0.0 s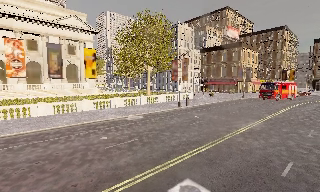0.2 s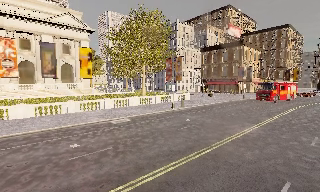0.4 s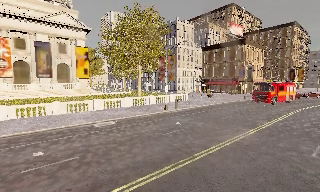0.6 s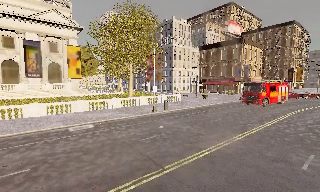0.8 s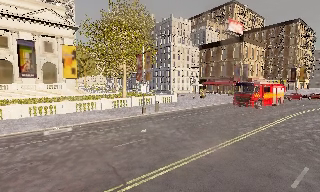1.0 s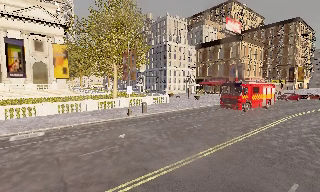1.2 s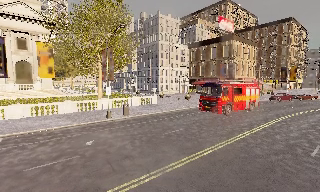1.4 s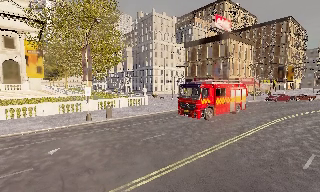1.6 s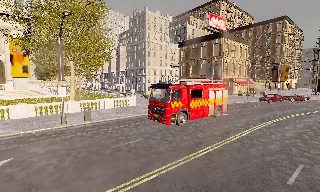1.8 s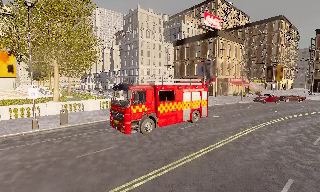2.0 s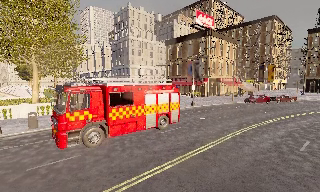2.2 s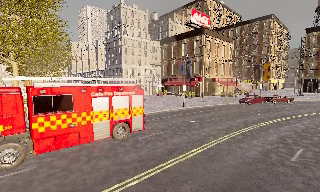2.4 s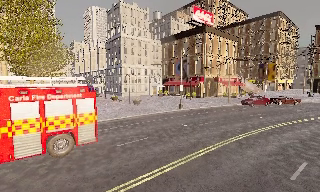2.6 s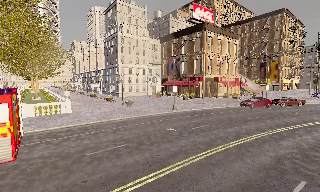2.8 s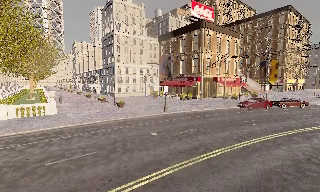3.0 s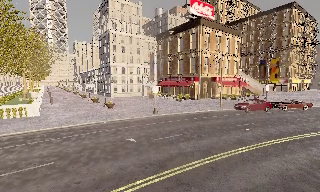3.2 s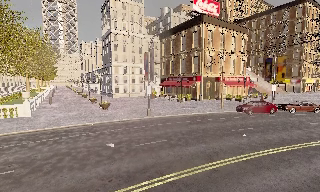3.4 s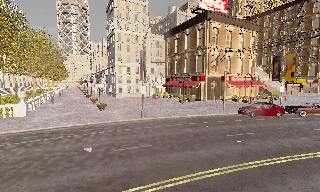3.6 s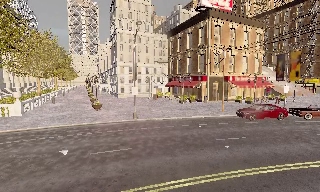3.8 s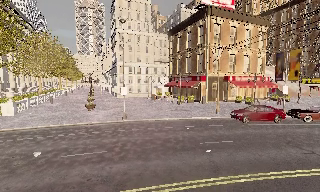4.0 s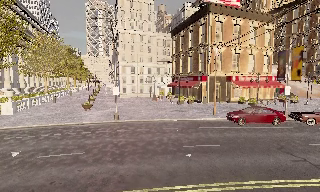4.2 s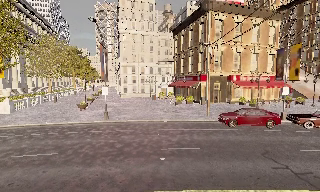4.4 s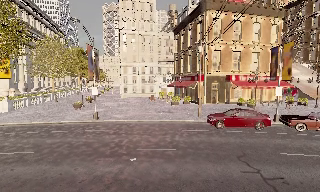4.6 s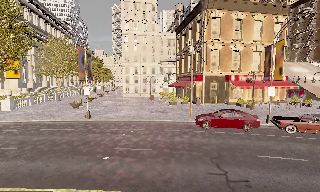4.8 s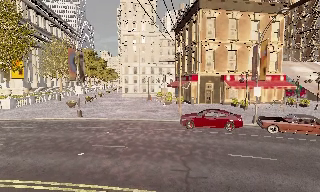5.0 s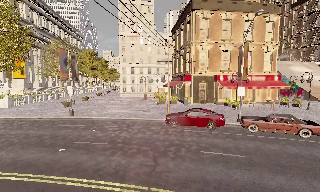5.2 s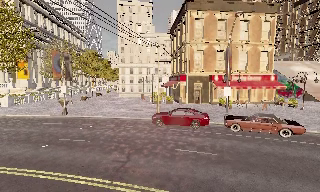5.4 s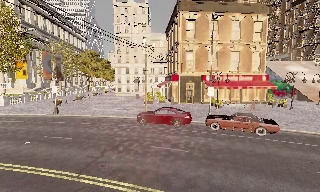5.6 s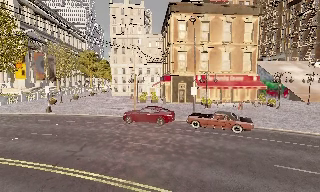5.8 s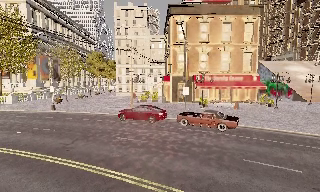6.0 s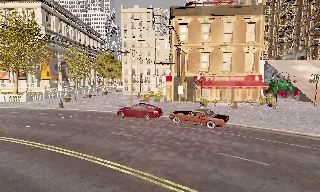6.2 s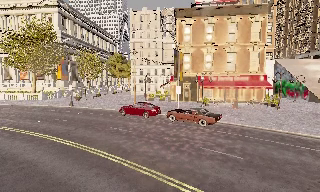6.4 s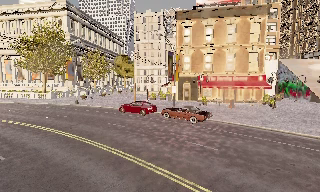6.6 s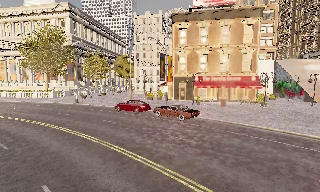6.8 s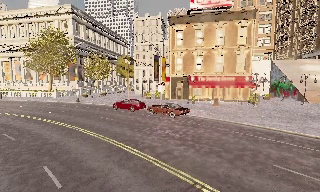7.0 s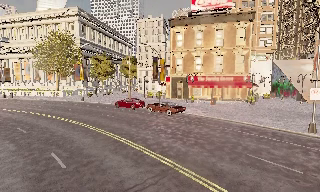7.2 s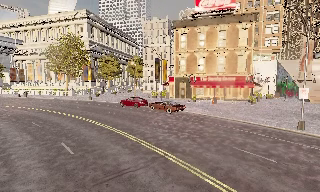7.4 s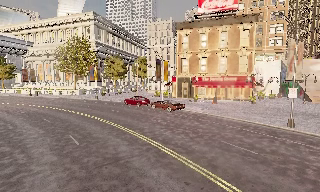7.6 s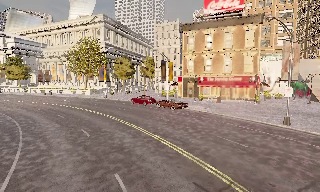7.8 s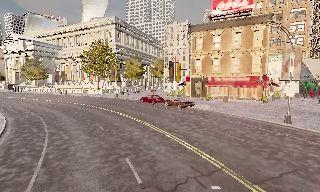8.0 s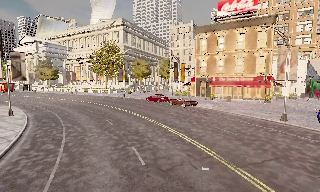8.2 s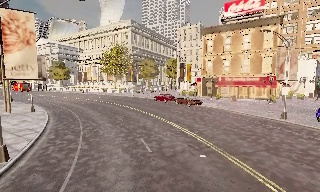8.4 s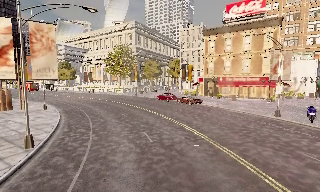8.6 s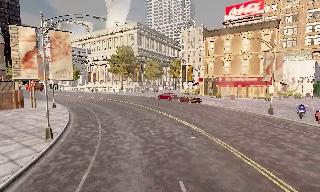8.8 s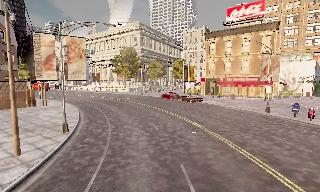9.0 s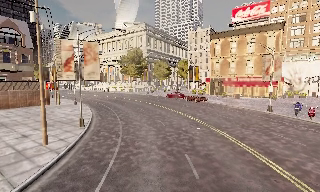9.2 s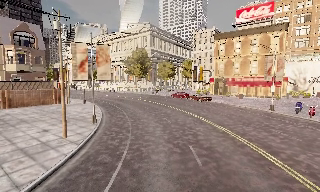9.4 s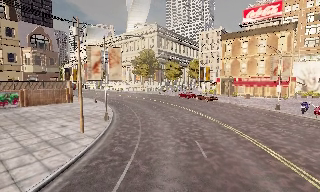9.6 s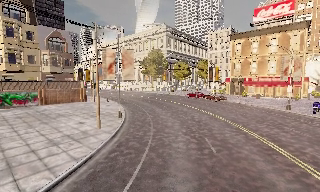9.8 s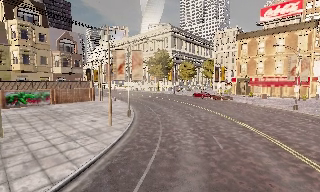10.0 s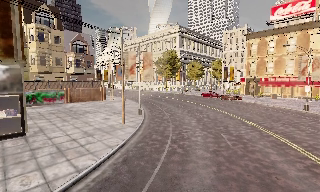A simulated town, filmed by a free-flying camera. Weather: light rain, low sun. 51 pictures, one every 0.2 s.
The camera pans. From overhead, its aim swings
counterclockwise.
0.0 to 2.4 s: The camera travels to its right and forward, about 20 m, so close, fixed things drift to the left.
2.4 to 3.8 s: The camera pans to its left, which is counterclockwise from overhead, by about 15 degrees. It travels to its right and forward, about 12 m, so close, fixed things drift to the left.
3.8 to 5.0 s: The camera pans to its left, which is counterclockwise from overhead, by about 15 degrees. It travels to its right, about 10 m, so close, fixed things drift to the left.
5.0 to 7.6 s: The camera pans to its left, which is counterclockwise from overhead, by about 30 degrees. It travels to its right and backward, about 18 m, so close, fixed things drift to the left.
7.6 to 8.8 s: The scene slides to the right, as the camera pans about 10 degrees to its left. It travels backward, about 8 m, so what stands in front gets smaller.
8.8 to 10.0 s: The camera pans to its left, which is counterclockwise from overhead, by about 15 degrees. It travels backward, about 5 m, so what stands in front gets smaller. It loses speed.
The film runs forward here.
